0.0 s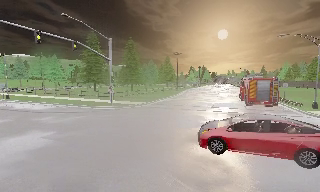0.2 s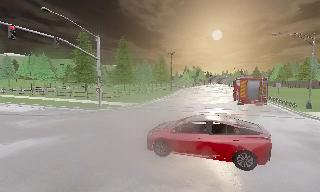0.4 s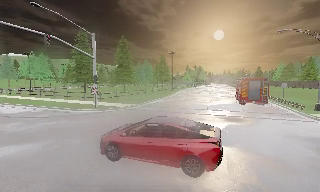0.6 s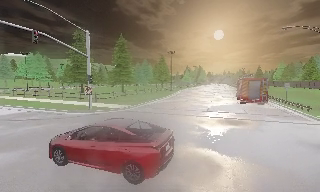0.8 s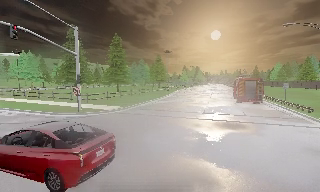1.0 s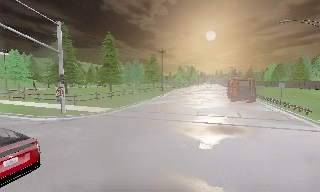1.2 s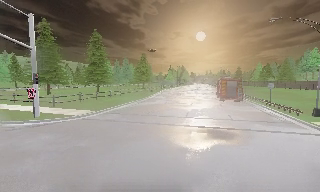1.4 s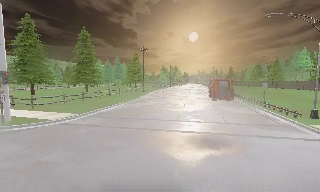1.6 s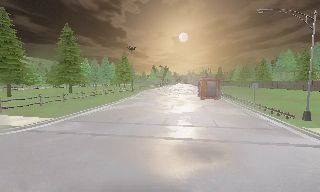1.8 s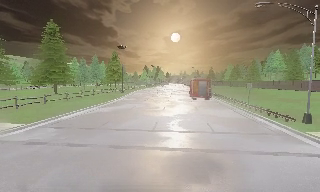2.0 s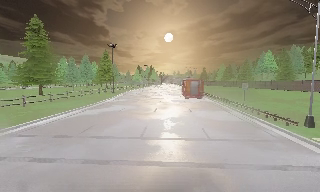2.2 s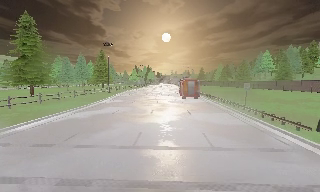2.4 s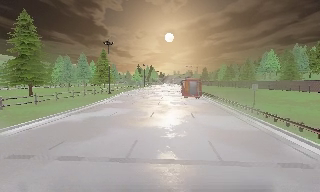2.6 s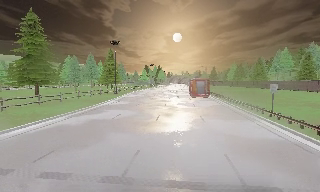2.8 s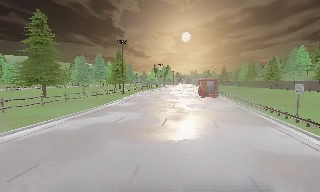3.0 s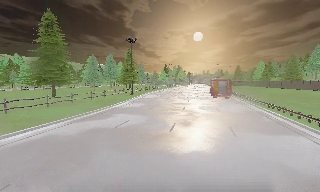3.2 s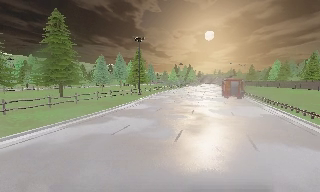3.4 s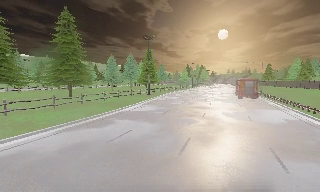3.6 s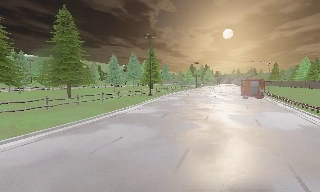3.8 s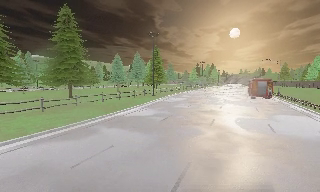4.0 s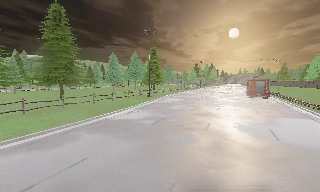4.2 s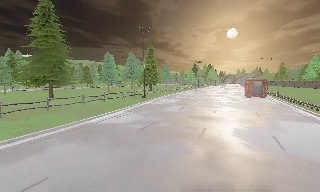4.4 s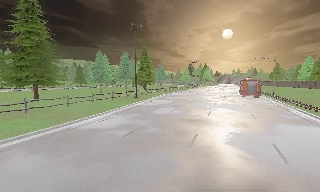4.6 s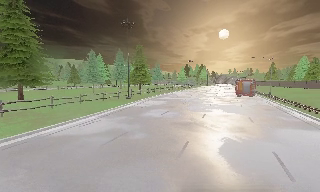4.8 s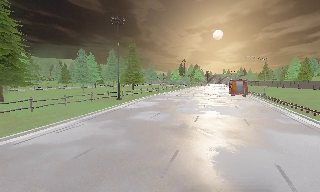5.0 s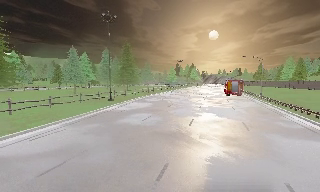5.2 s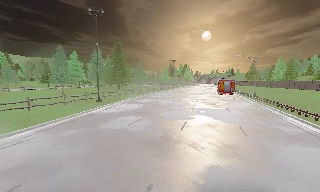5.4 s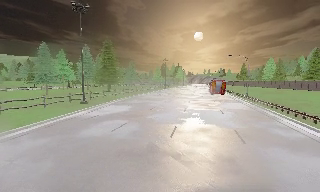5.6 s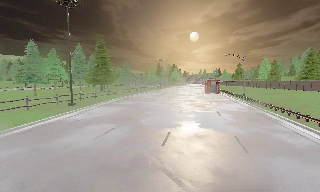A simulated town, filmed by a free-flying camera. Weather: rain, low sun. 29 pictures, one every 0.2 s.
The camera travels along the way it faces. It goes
forward.
0.0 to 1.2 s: The camera travels forward, about 6 m, so what stands in front looms larger.
1.2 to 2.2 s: The camera pans to its right, which is clockwise from overhead, by about 10 degrees. It travels forward, about 6 m, so what stands in front looms larger.
2.2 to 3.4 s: The camera pans to its left, which is counterclockwise from overhead, by about 20 degrees. It travels forward, about 8 m, so what stands in front looms larger.
3.4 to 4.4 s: The camera travels forward and to its right, about 6 m, so what stands in front looms larger.
4.4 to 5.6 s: The camera swings to its right by about 10 degrees, and the scene slides to the left. It travels forward, about 7 m, so what stands in front looms larger.
The film runs forward here.
